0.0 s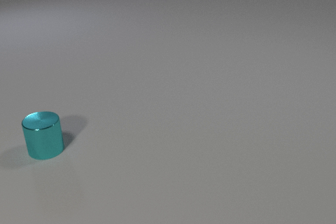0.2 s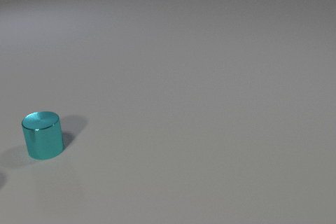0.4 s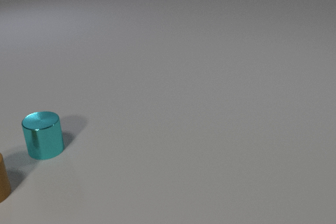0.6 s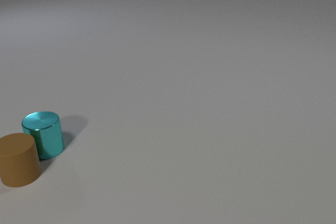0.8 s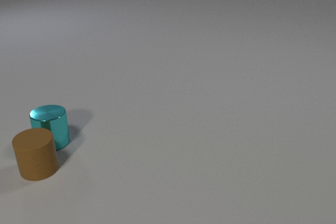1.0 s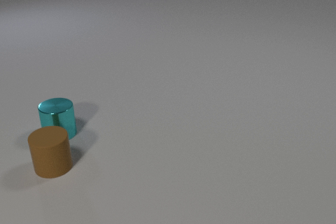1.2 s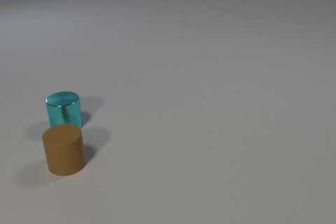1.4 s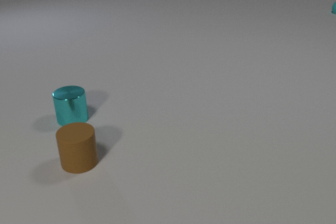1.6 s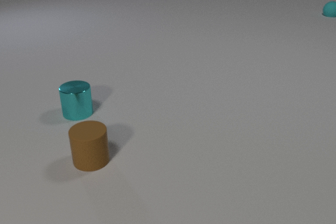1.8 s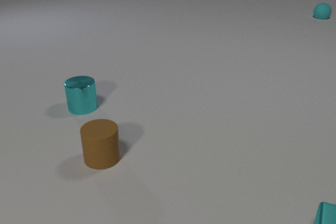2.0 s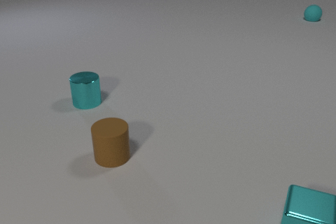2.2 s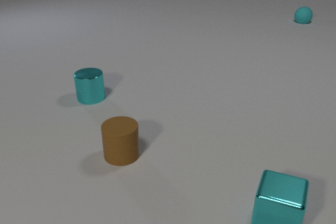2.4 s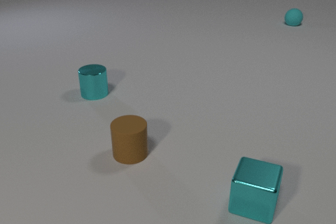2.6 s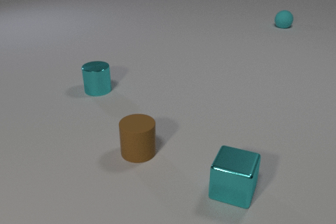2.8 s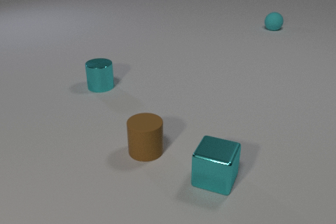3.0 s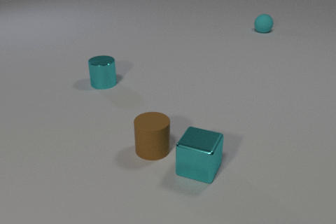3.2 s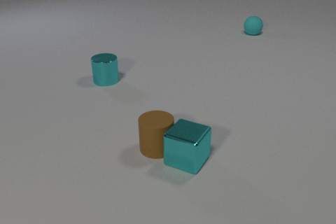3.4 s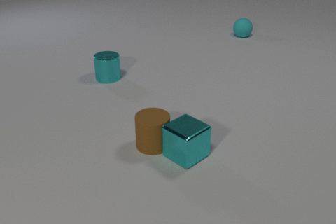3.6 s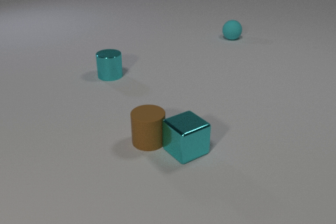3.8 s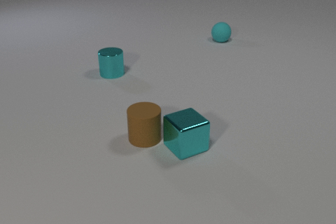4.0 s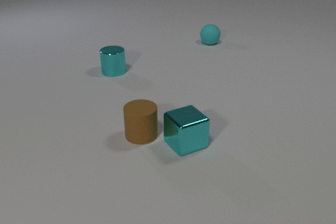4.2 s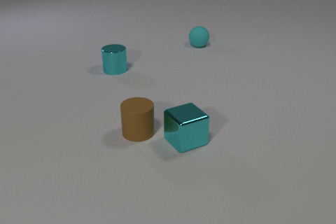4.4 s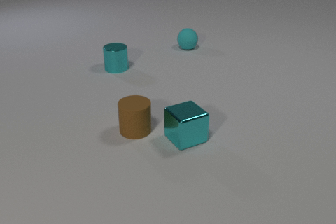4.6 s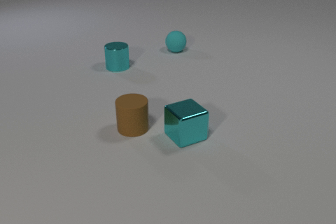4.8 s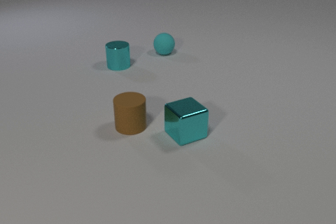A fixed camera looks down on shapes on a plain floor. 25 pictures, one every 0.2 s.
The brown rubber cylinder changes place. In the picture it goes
to the right.
The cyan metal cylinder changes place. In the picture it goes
away from the camera.
0.0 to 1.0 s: The brown rubber cylinder comes in at the left edge, slides to the right. The cyan metal cylinder slides away from the camera and to the right. The brown rubber cylinder and the cyan metal cylinder collide.
1.0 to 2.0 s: The brown rubber cylinder slides to the right. The cyan metal cylinder slides away from the camera and to the right. The cyan metal cube comes in at the bottom edge, slides to the left and away from the camera. The cyan rubber sphere comes in at the right edge, rolls toward the camera and to the left.
2.0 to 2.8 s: The brown rubber cylinder slides to the right. The cyan metal cylinder slides away from the camera and to the right. The cyan metal cube slides to the left and away from the camera. The cyan rubber sphere rolls toward the camera and to the left.
2.8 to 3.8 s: The brown rubber cylinder slides away from the camera. The cyan metal cylinder slides away from the camera. The cyan metal cube slides away from the camera and to the left, spins clockwise seen from above by about 45 degrees, its near face sliding to the left. The cyan rubber sphere rolls to the left and toward the camera. The brown rubber cylinder and the cyan metal cube collide.
3.8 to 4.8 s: The brown rubber cylinder slides away from the camera and to the left. The cyan metal cylinder slides away from the camera. The cyan metal cube slides away from the camera. The cyan rubber sphere rolls to the left and toward the camera.
What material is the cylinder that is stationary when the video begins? metal.
What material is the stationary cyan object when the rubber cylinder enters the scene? metal.
How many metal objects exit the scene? 0.
